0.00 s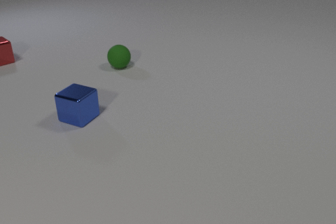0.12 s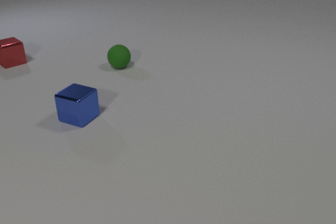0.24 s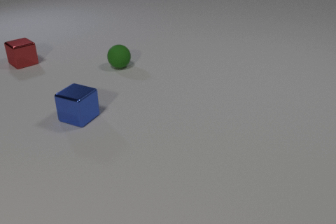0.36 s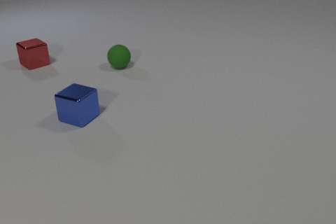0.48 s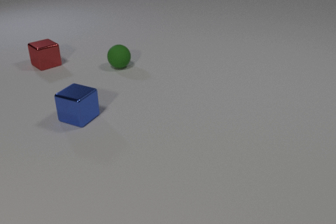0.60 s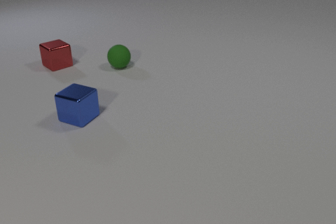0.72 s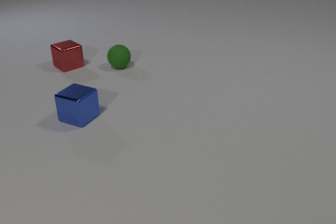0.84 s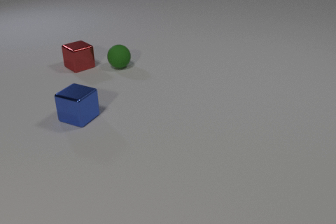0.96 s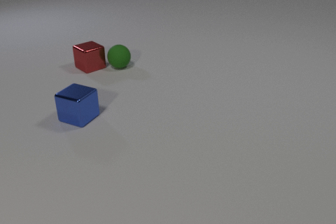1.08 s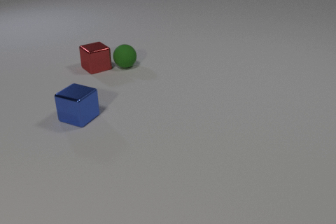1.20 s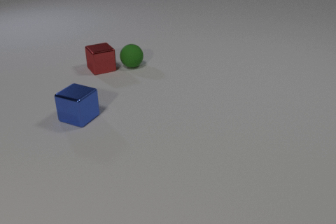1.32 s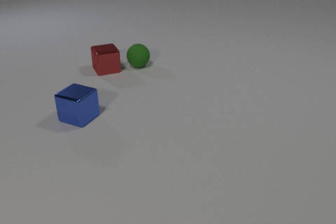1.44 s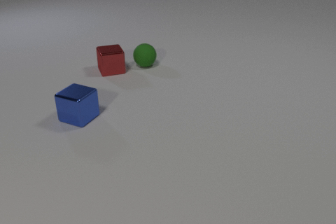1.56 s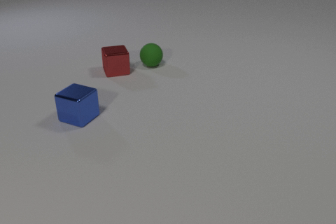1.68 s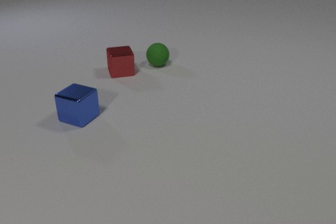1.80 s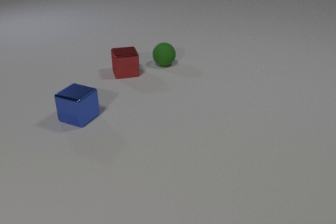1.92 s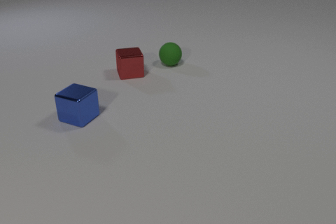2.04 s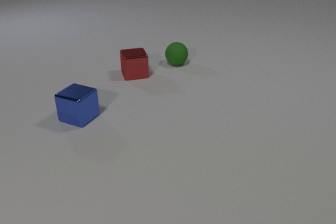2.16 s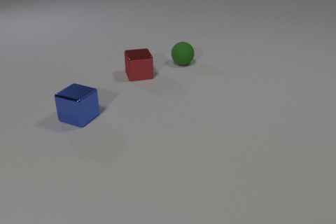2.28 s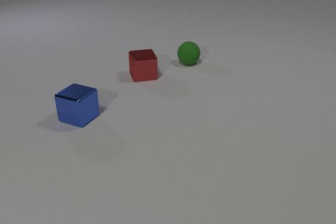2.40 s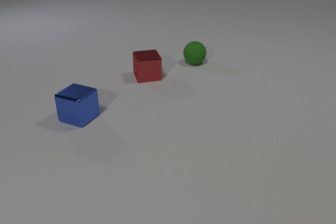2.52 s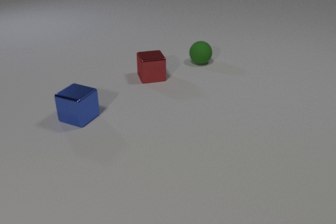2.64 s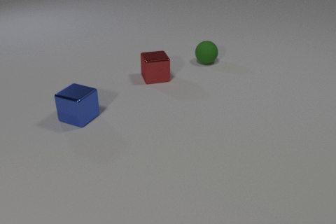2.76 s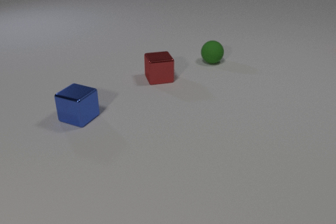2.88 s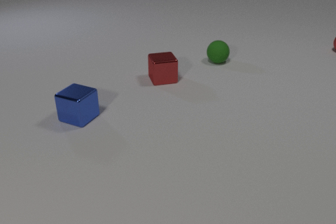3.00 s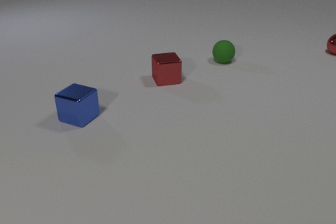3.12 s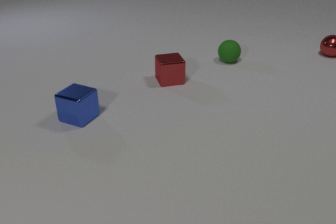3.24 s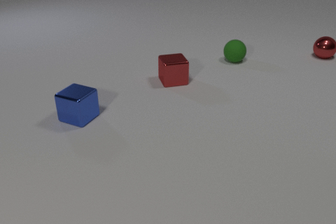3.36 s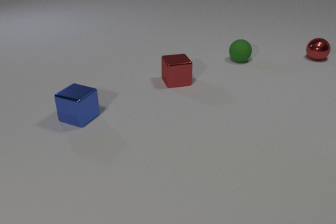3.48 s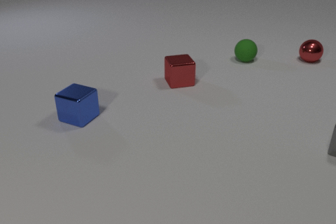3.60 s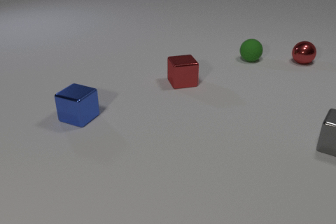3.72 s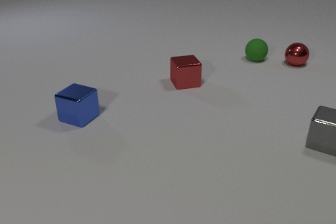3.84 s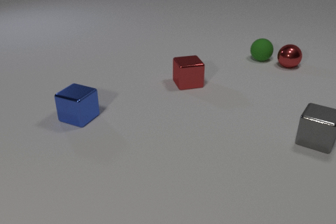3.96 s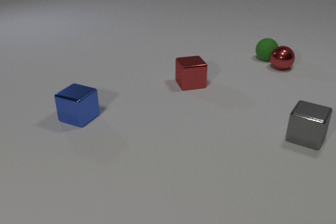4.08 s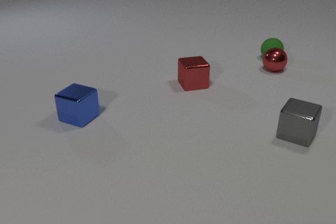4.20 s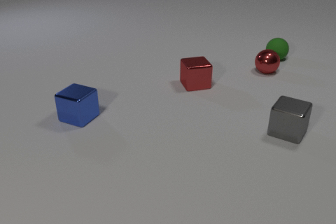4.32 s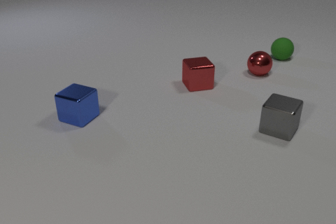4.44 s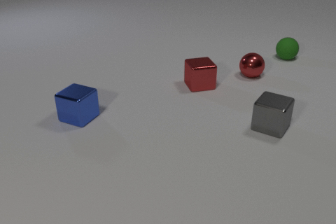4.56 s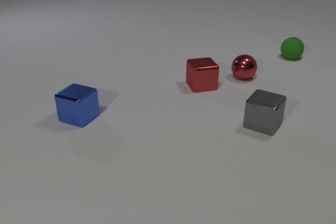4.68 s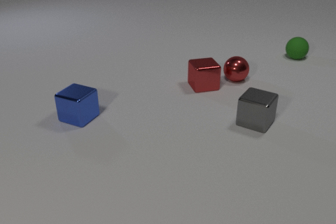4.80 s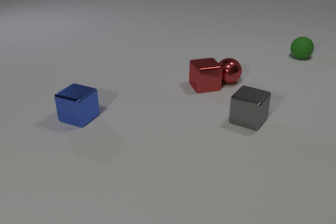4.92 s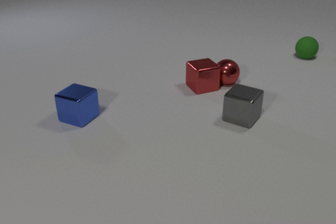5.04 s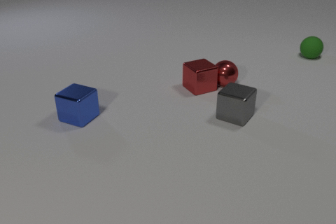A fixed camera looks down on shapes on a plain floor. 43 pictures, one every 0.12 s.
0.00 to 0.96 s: The red metal cube slides to the right and toward the camera.
0.96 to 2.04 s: The red metal cube slides to the right and toward the camera, spins so that its near face slides to the left, clockwise seen from above. The green rubber sphere rolls to the right. The red metal cube and the green rubber sphere collide.
2.04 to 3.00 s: The red metal cube slides to the right and toward the camera. The green rubber sphere rolls to the right. The red metal sphere comes in at the right edge, rolls toward the camera and to the left.
3.00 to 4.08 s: The red metal cube slides to the right. The green rubber sphere rolls to the right. The red metal sphere rolls toward the camera and to the left. The gray metal cube comes in at the right edge, slides to the left.
4.08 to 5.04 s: The red metal cube slides toward the camera and to the right. The green rubber sphere rolls to the right and away from the camera. The red metal sphere rolls to the left and toward the camera. The gray metal cube slides to the left. The red metal cube and the red metal sphere collide.
How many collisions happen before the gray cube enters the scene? 1.
What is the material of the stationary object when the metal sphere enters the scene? metal.
How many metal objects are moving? 3.
